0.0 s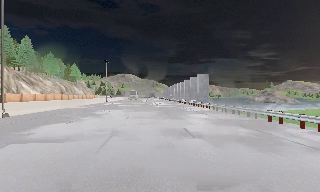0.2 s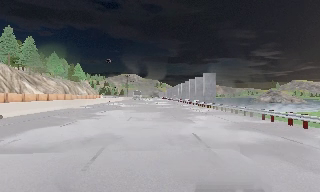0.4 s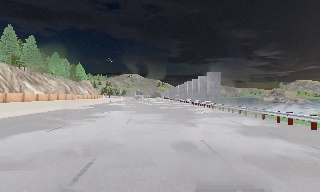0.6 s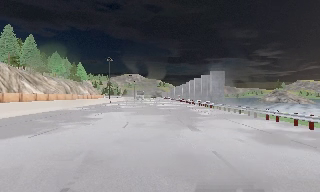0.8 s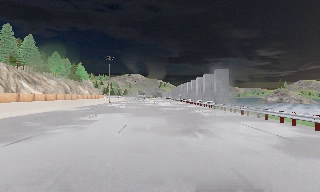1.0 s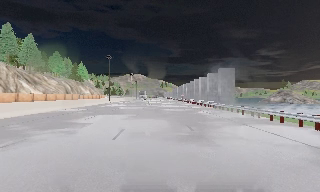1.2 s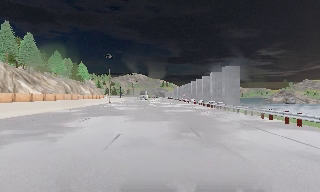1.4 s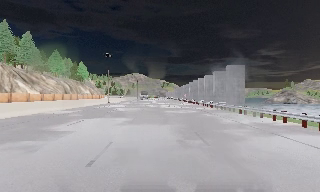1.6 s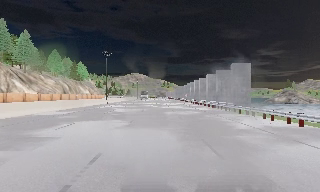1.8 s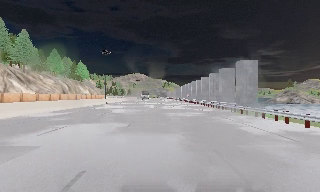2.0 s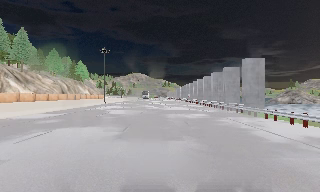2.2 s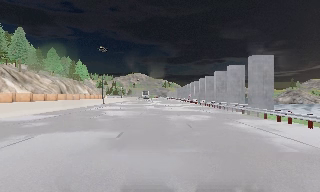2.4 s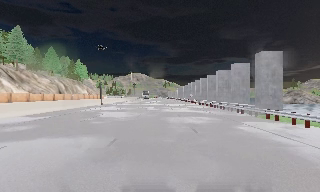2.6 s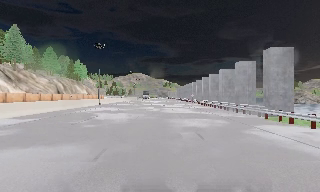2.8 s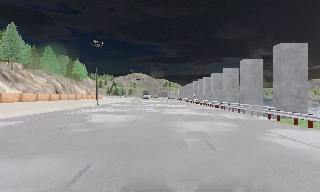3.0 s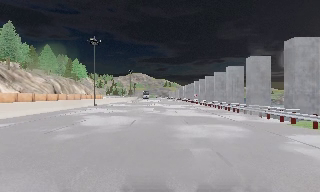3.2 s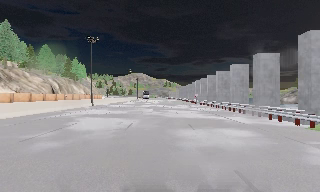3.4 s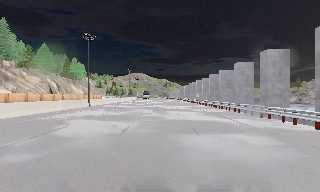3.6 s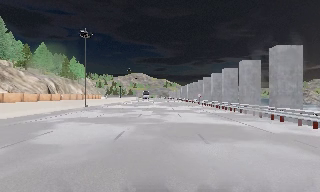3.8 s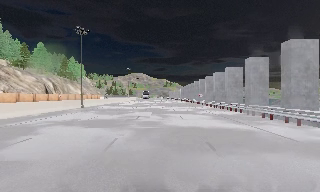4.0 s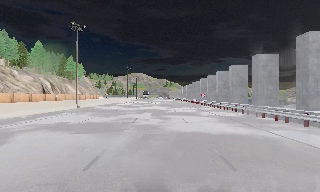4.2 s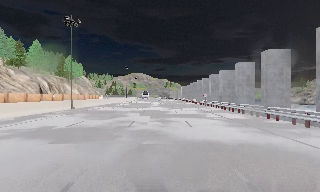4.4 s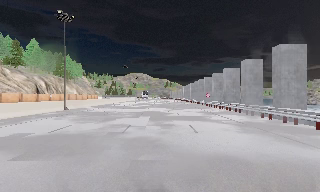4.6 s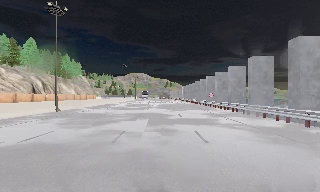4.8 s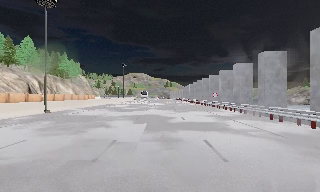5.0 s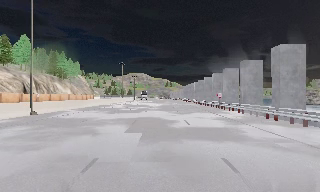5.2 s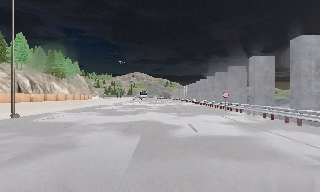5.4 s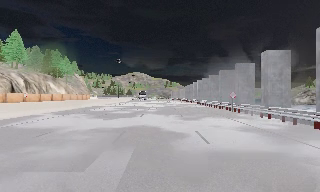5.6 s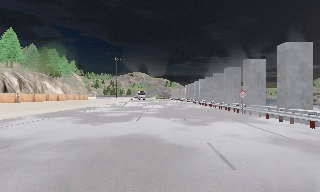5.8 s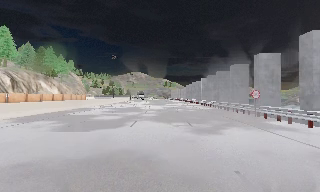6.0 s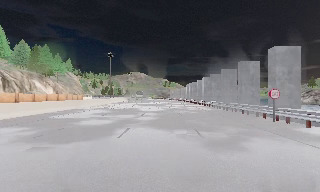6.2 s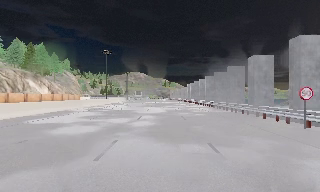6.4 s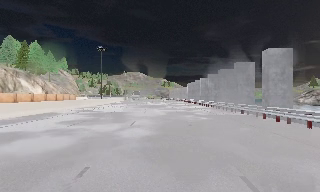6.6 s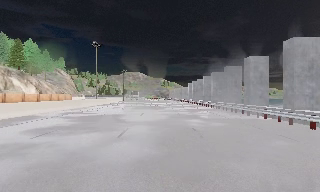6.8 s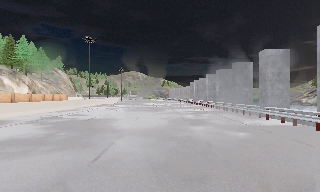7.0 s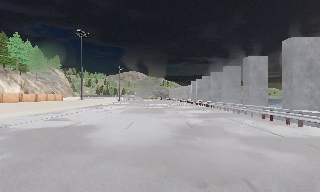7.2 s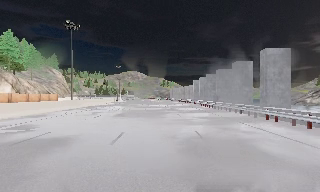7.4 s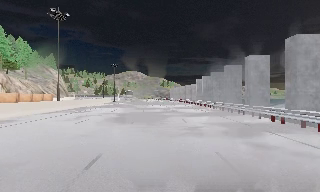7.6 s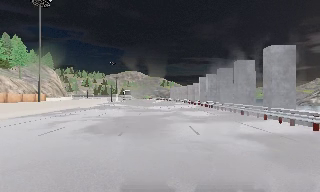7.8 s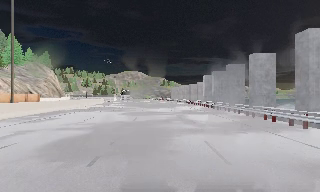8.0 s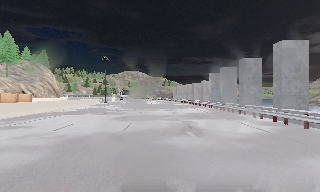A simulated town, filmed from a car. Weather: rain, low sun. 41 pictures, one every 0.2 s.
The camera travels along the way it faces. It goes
forward.
0.0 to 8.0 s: The camera travels forward, about 70 m, so what stands in front looms larger. It gains speed.
The film runs forward here.
